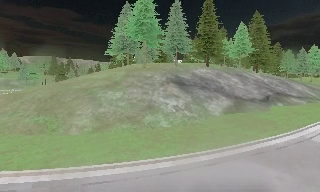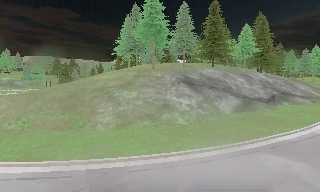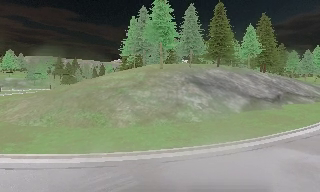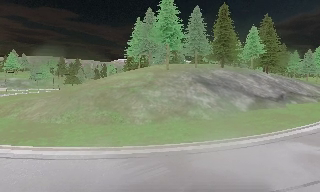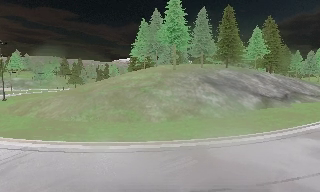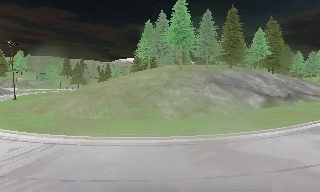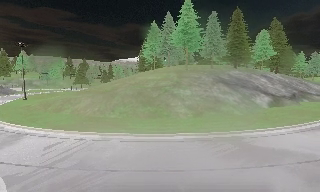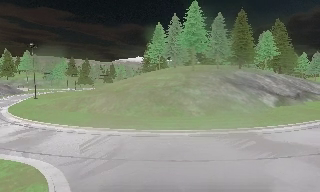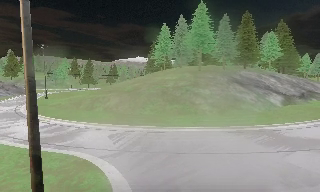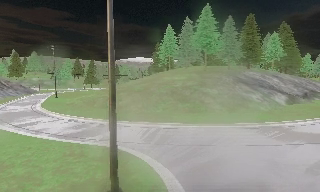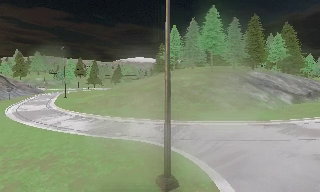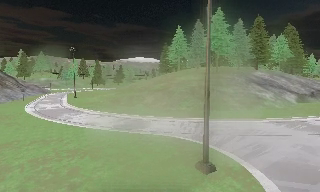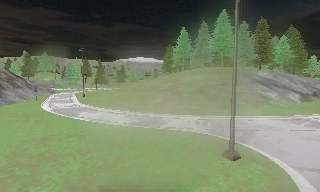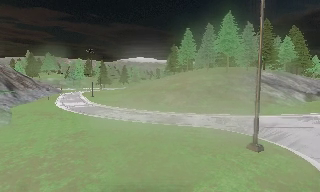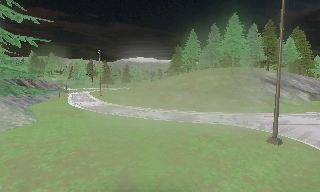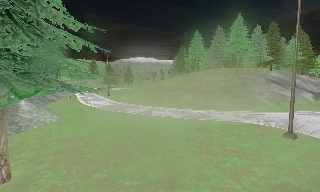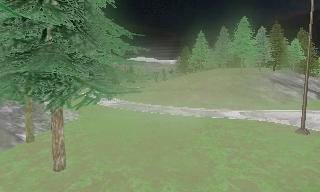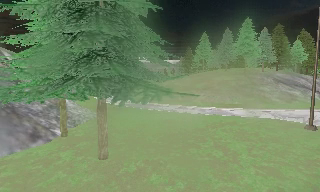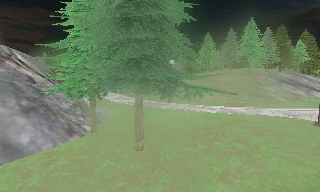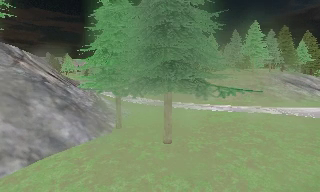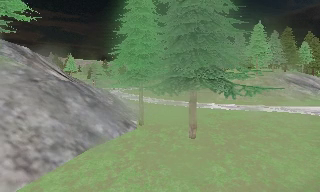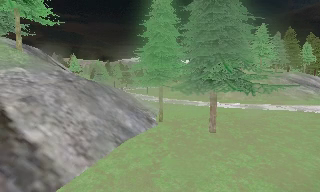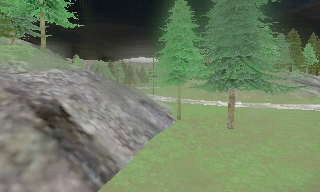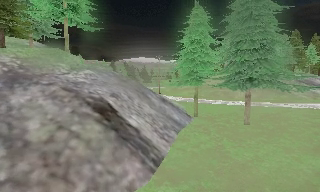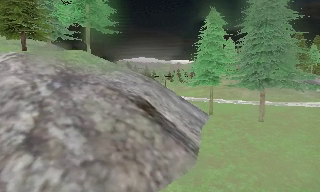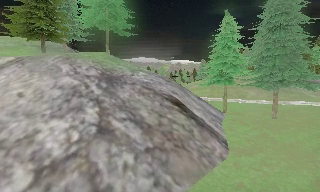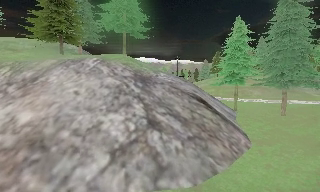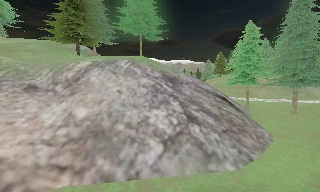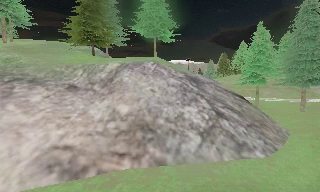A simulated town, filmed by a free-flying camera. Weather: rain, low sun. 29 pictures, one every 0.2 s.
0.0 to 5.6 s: The camera travels to its left and backward, about 55 m, so close, fixed things drift to the right.
The film runs backward here.
